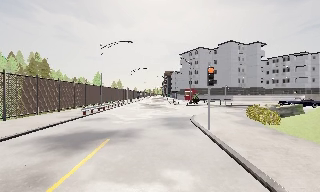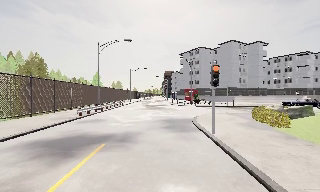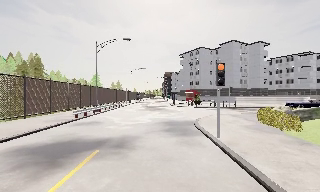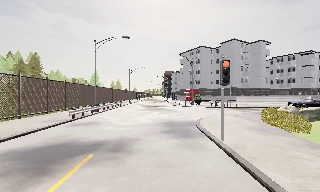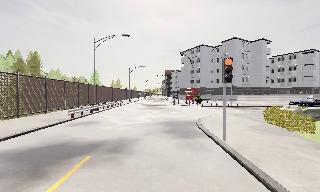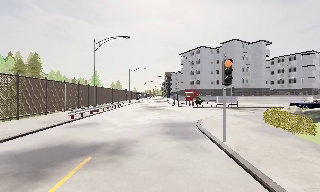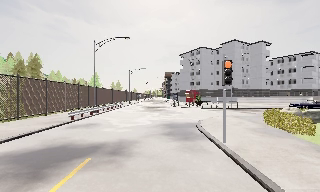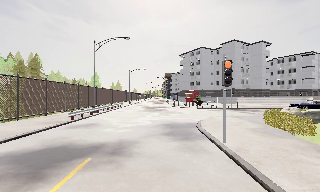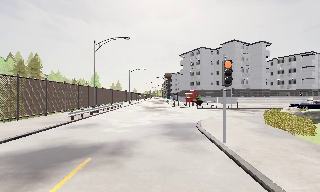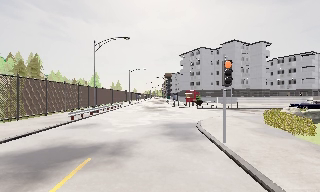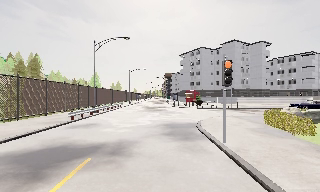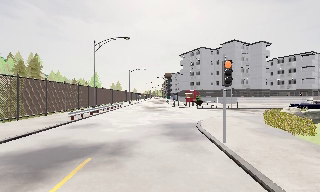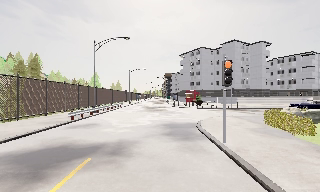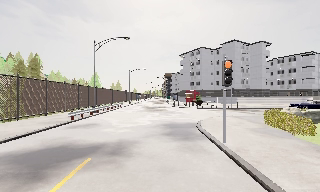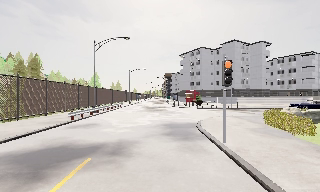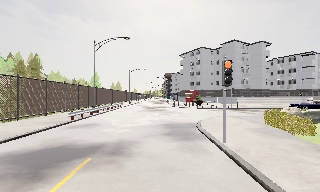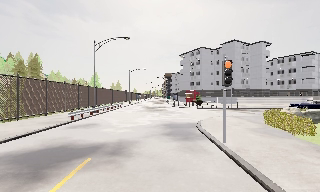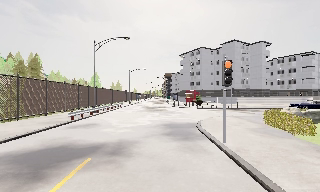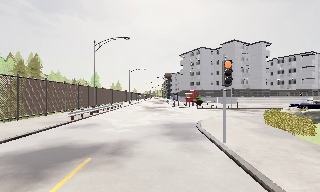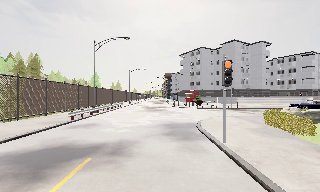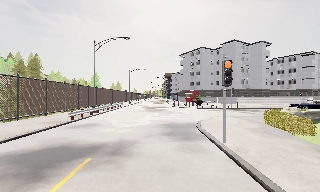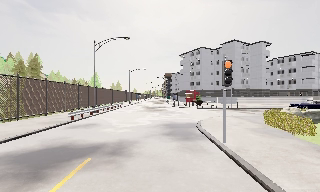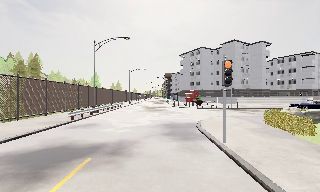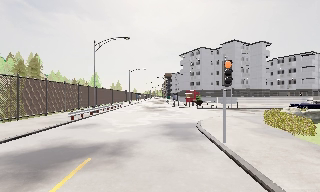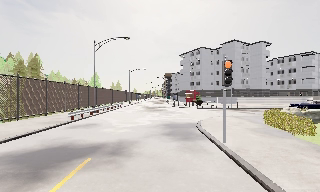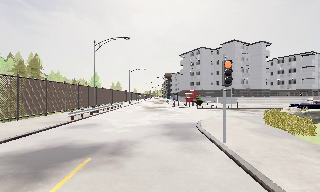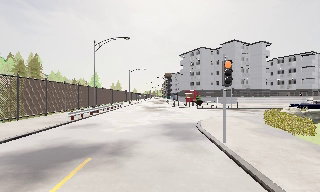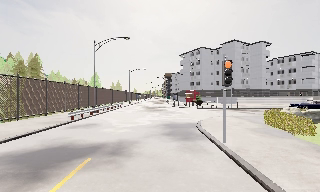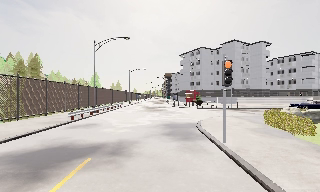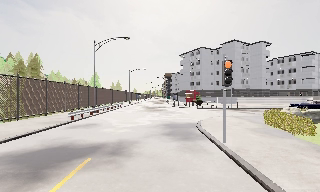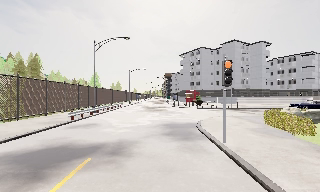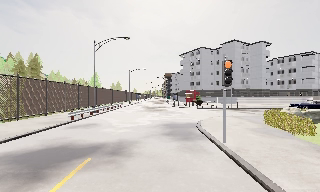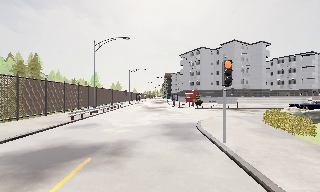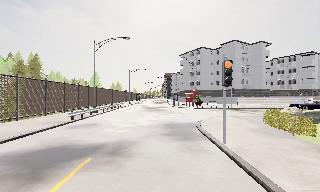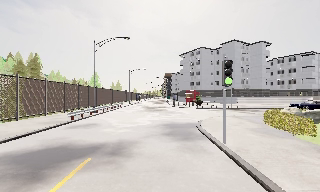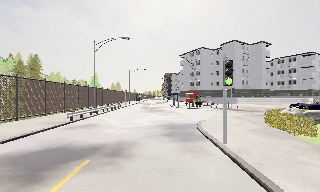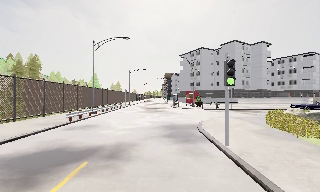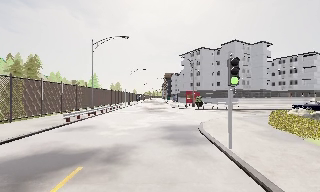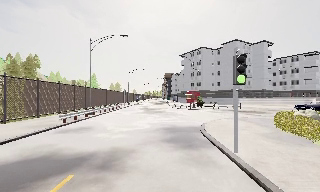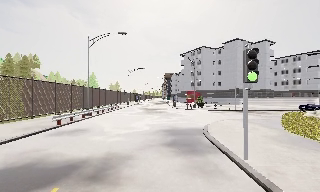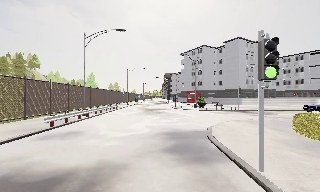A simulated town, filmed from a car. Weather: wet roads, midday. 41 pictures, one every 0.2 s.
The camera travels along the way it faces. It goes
forward.
0.0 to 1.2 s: The camera travels forward, about 2 m, so what stands in front looms larger. It loses speed.
1.2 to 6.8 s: The camera keeps its place and its aim.
6.8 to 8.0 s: The camera travels forward, about 2 m, so what stands in front looms larger. It gains speed.
The film runs forward here.
